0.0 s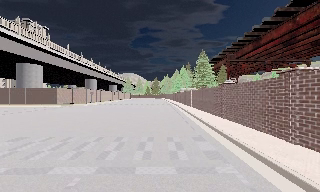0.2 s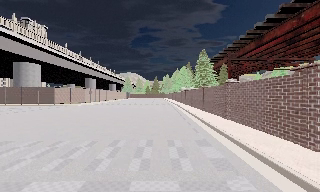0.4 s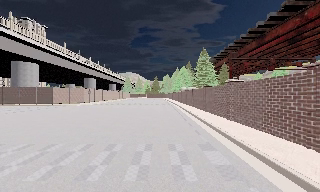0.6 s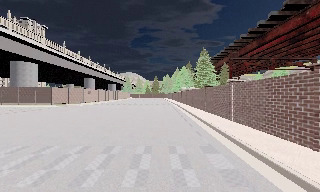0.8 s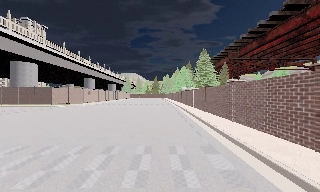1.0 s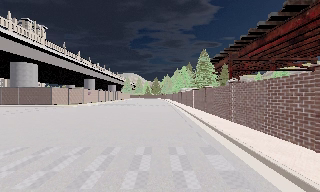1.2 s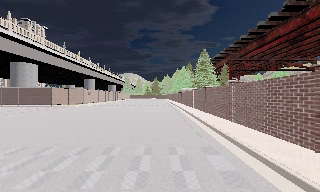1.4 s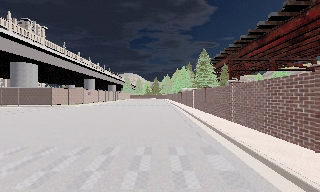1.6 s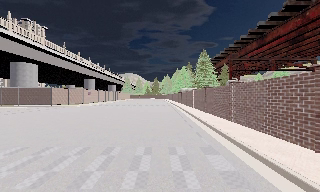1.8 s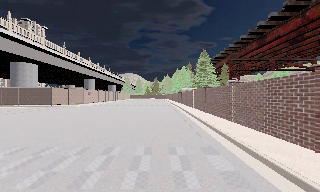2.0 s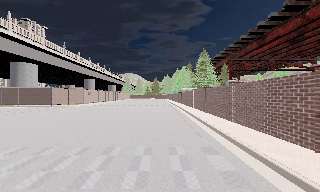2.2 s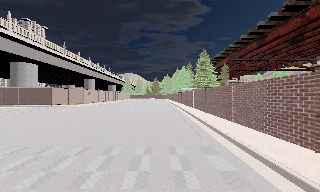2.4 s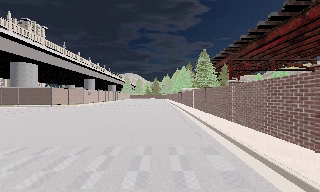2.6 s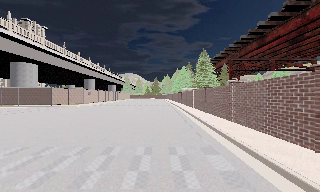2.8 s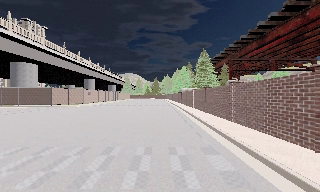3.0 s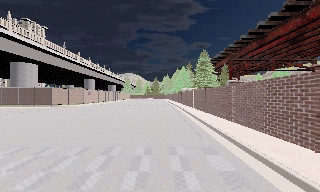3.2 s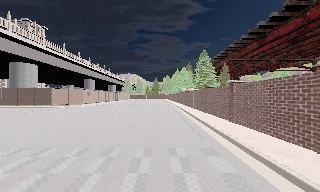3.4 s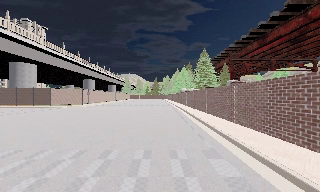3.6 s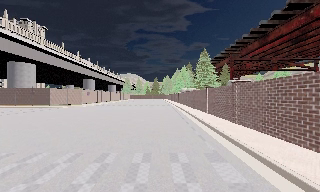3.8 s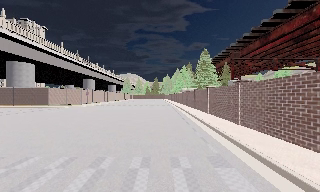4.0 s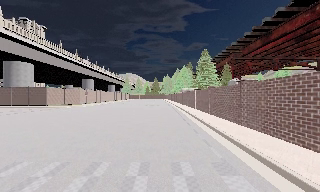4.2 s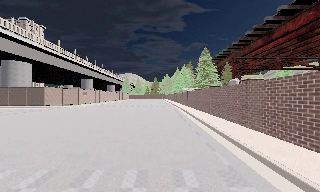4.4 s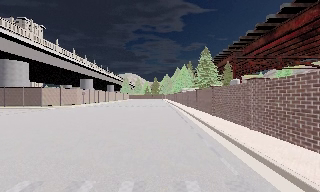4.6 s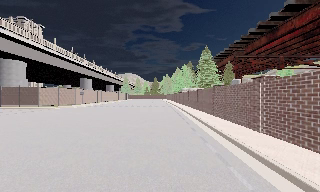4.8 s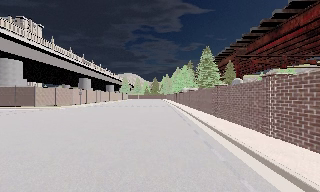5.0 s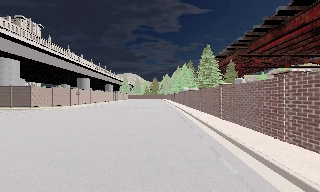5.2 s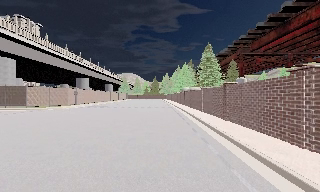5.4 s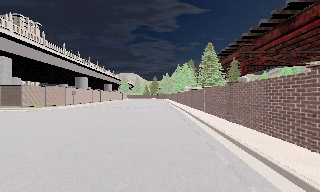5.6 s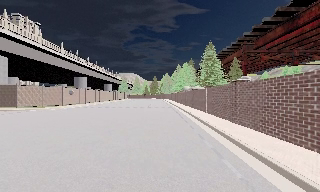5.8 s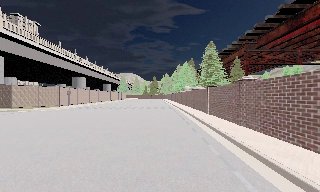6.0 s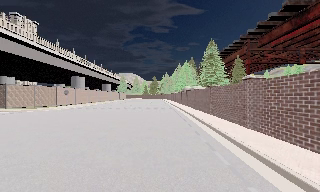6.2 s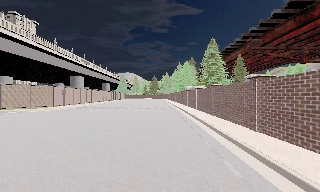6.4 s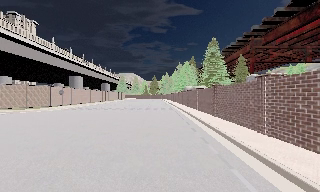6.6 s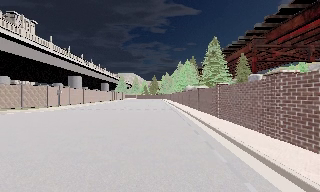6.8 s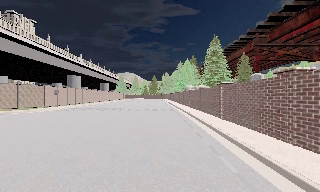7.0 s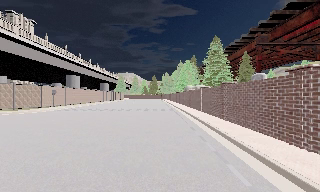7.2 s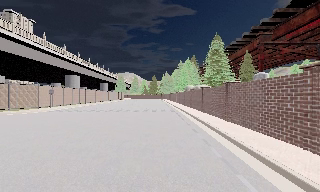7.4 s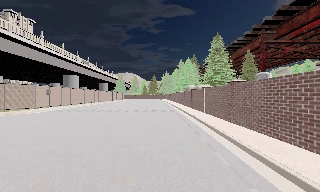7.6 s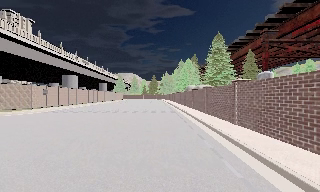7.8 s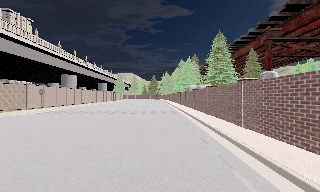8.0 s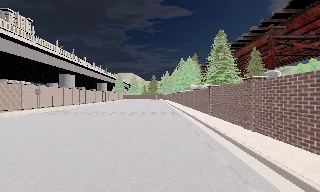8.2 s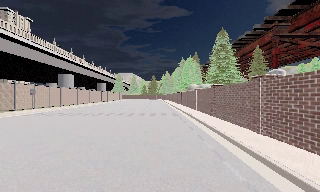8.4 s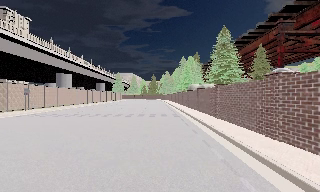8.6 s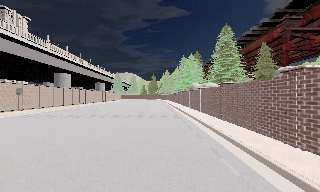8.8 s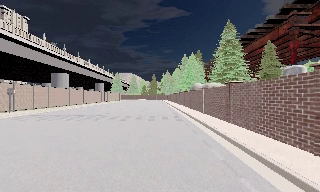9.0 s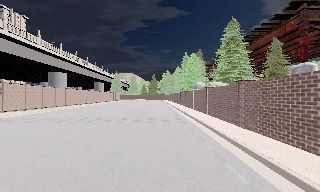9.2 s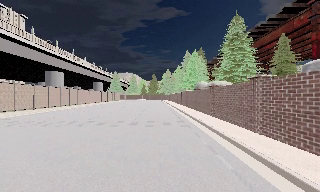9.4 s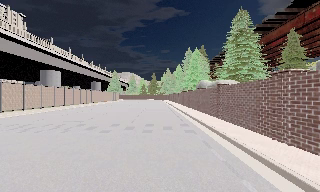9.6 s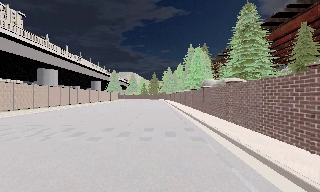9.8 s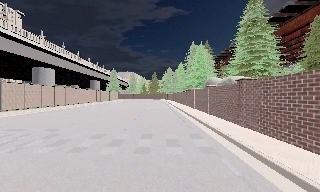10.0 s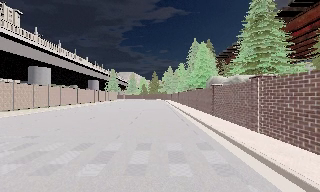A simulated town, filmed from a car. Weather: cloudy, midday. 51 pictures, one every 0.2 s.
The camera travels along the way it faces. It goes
forward.
0.0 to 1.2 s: The camera travels forward, about 1.5 m, so what stands in front looms larger. It loses speed.
1.2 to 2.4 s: The camera keeps its place and its aim.
2.4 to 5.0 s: The camera travels forward, about 4 m, so what stands in front looms larger. It gains speed.
5.0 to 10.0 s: The camera travels forward, about 20 m, so what stands in front looms larger. It gains speed.
The film runs forward here.
